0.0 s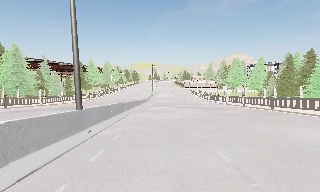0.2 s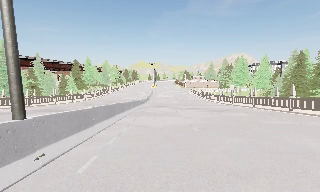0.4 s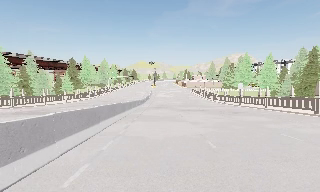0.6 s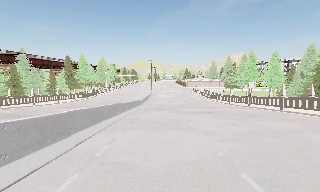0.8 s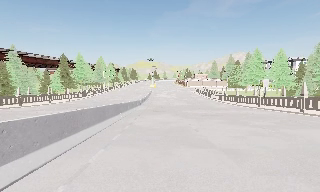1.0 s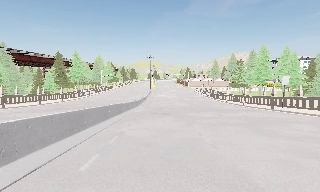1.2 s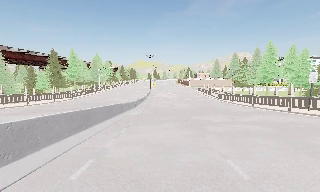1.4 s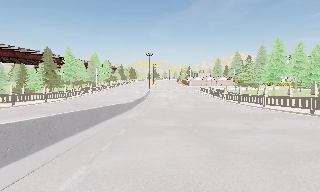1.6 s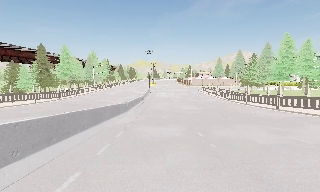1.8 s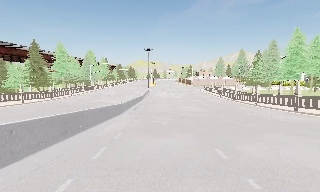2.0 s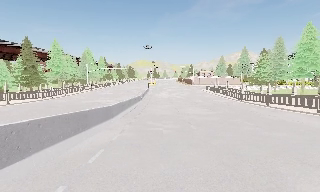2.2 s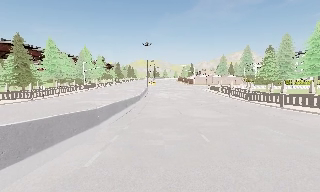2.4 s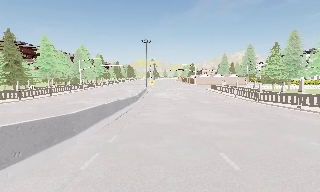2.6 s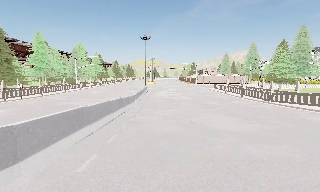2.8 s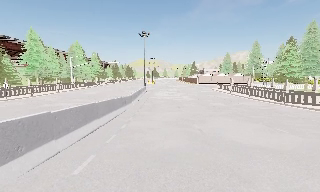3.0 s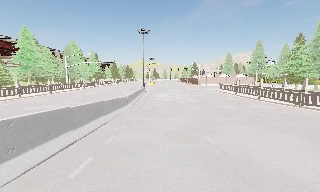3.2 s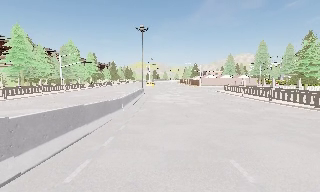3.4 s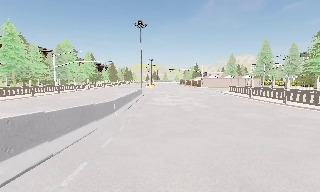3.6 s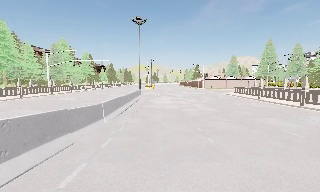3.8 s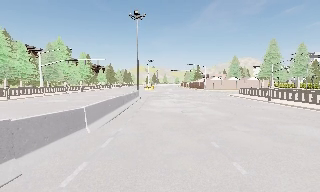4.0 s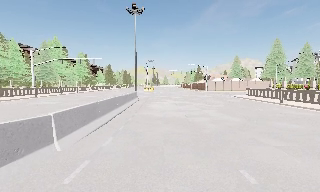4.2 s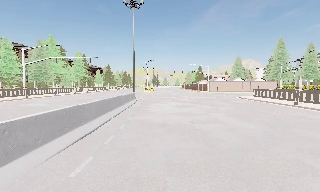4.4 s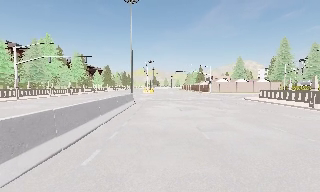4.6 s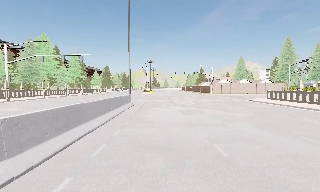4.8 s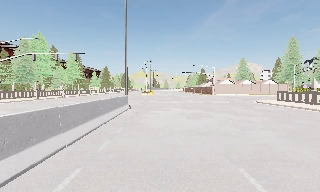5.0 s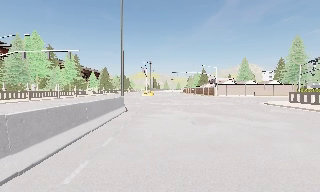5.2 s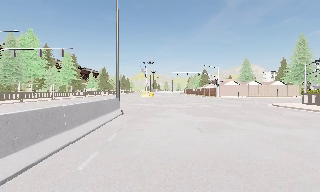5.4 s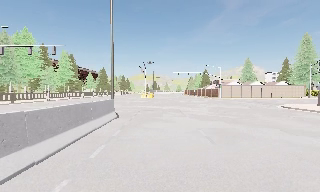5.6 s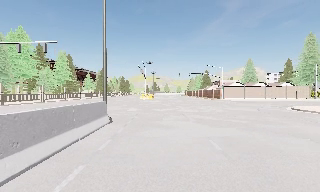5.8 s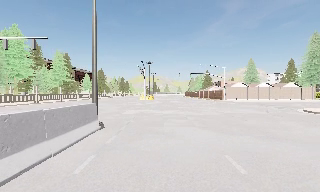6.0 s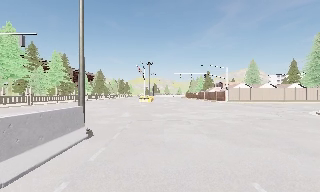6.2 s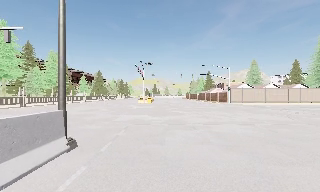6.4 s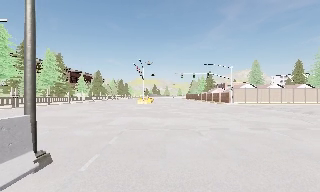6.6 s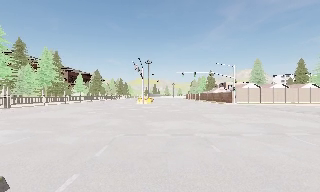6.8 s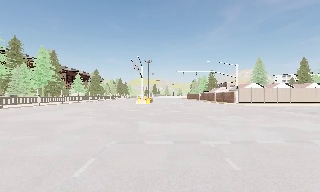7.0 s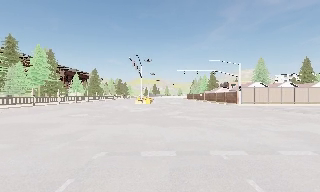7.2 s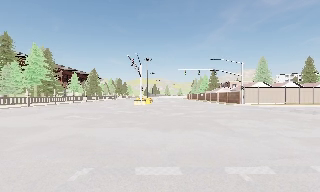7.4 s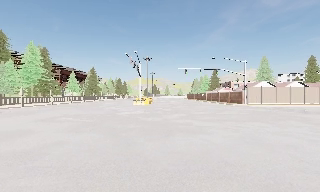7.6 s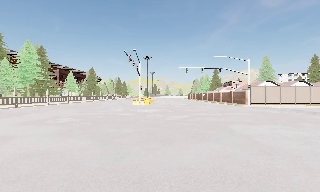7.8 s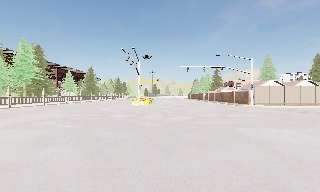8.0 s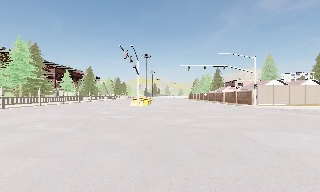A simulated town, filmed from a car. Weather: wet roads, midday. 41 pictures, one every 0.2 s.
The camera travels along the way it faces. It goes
forward.
0.0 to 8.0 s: The camera travels forward, about 70 m, so what stands in front looms larger. It loses speed.
The film runs forward here.
